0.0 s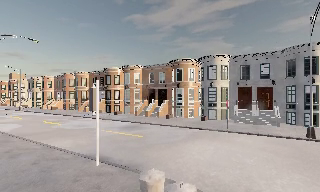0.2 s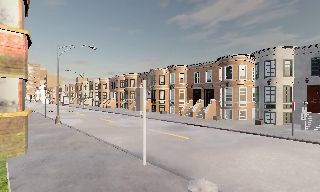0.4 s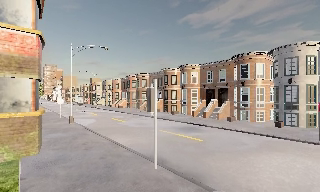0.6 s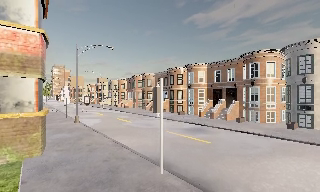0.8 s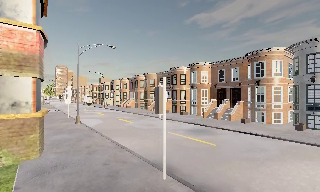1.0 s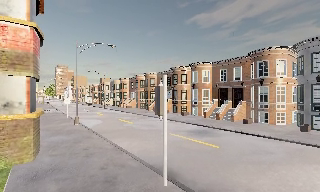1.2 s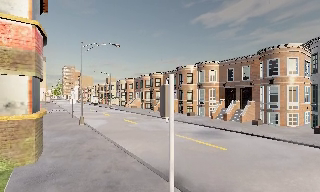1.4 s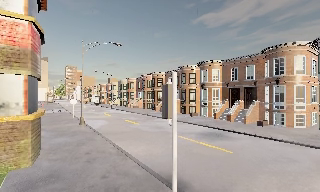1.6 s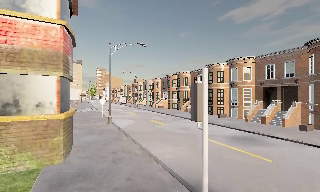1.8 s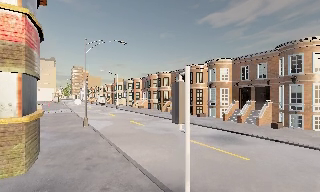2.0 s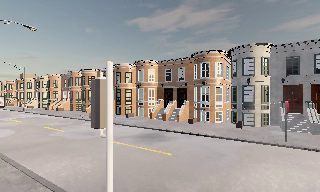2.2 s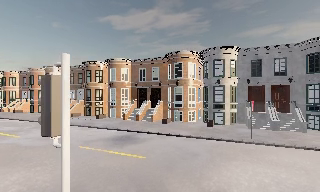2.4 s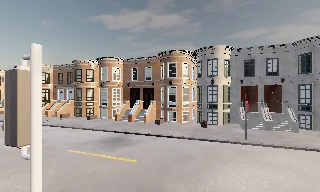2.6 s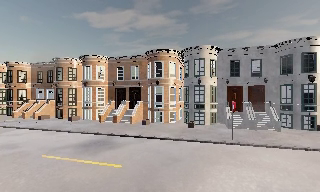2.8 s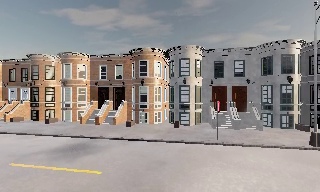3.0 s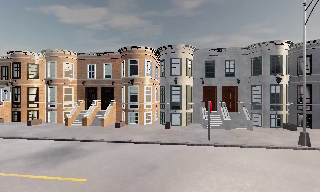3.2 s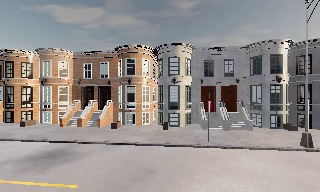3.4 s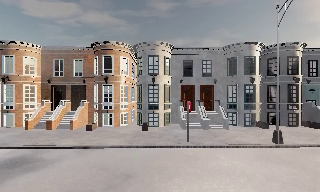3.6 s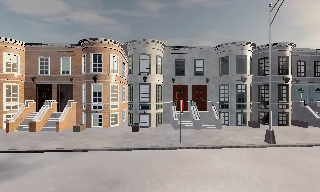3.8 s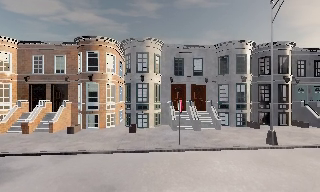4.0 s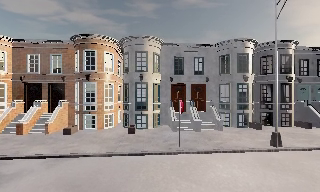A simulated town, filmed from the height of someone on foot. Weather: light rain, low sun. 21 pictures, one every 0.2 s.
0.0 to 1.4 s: The camera pans to its left, which is counterclockwise from overhead, by about 25 degrees. It travels forward, about 2.5 m, so what stands in front looms larger.
1.4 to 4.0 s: The camera swings to its right by about 60 degrees, and the scene slides to the left. It travels forward, about 4.5 m.
The film runs forward here.
